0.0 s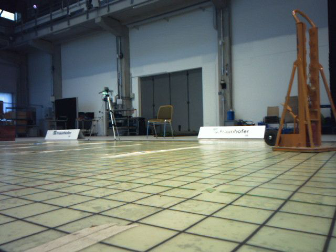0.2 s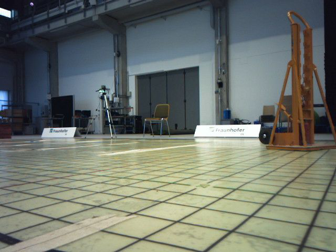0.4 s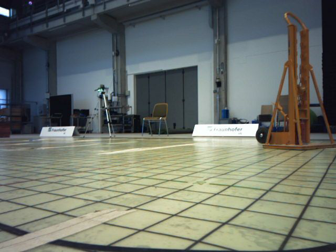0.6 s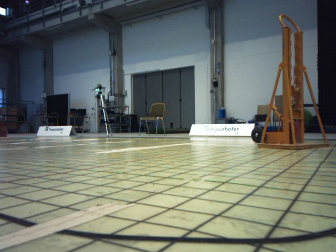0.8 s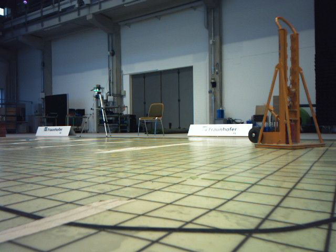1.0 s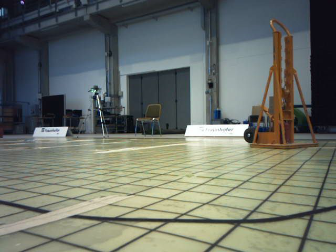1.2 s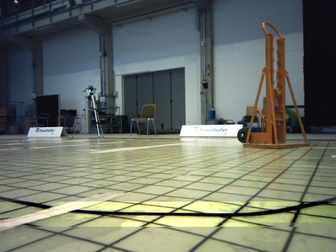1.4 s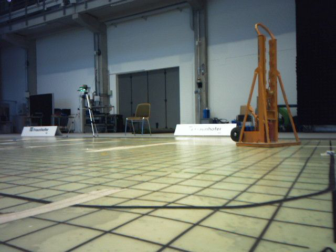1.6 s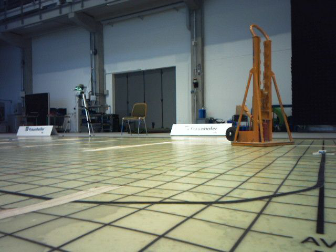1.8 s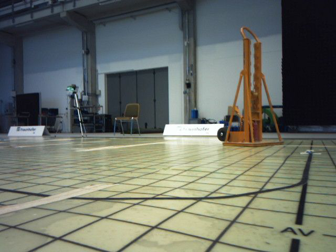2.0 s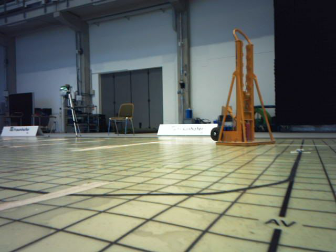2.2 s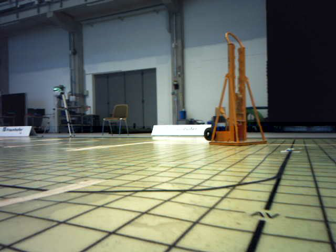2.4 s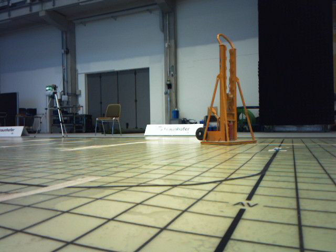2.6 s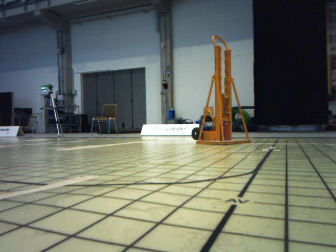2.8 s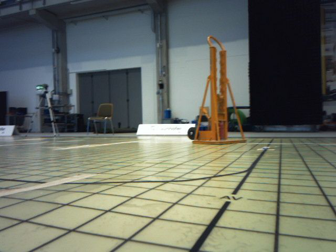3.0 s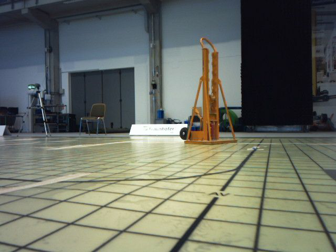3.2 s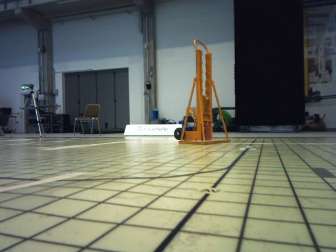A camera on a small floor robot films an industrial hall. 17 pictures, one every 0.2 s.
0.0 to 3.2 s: The camera pans to its right, which is clockwise from overhead, by about 15 degrees. It travels backward, about 0.6 m, so what stands in front gets smaller.
The film runs backward here.
